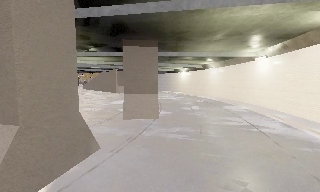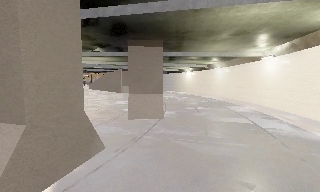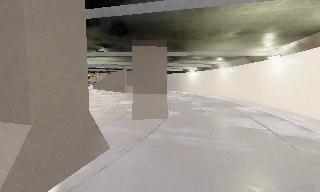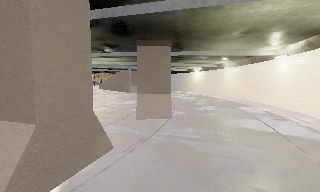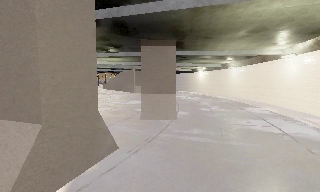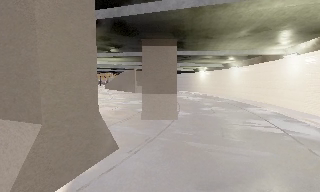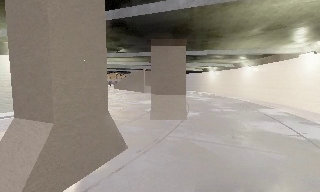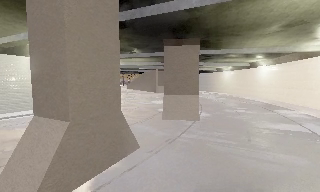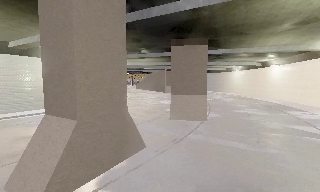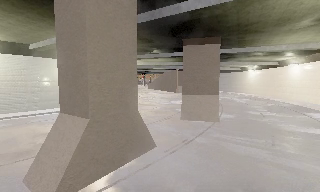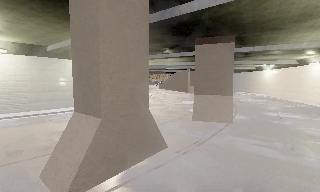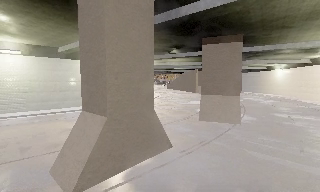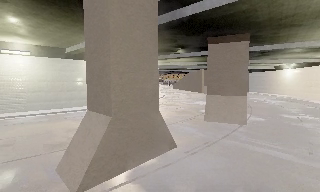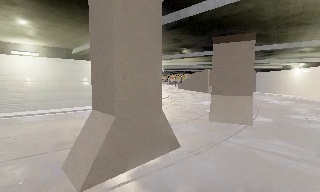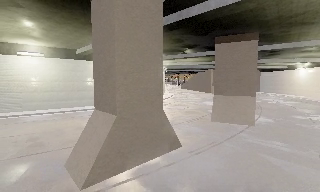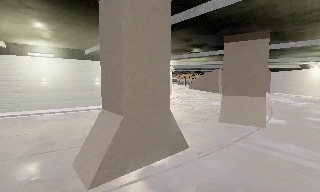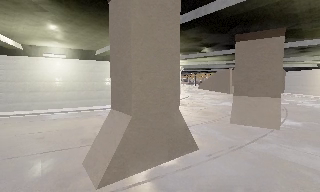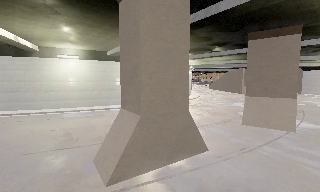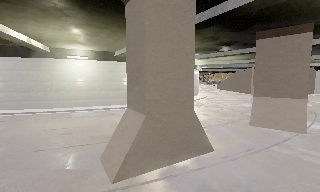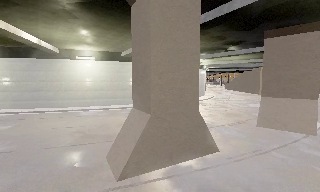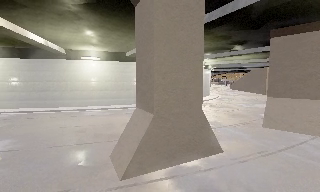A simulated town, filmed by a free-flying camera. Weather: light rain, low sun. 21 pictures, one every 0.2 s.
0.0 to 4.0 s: The camera pans to its left, which is counterclockwise from overhead, by about 50 degrees. It travels to its right, about 0.5 m.
The film runs forward here.
